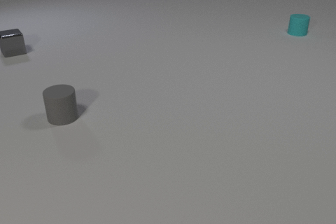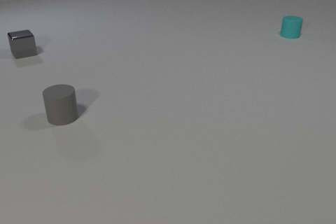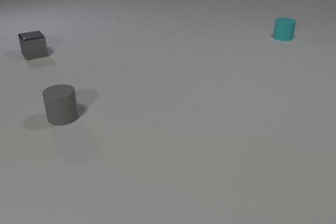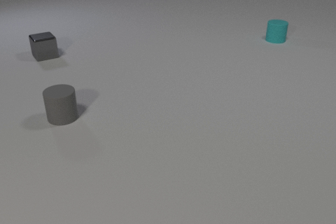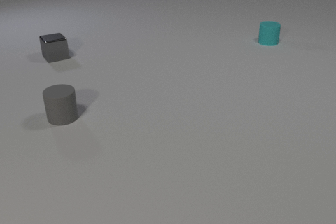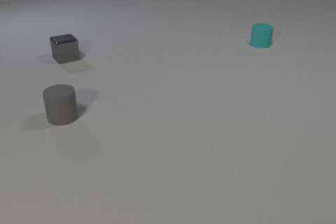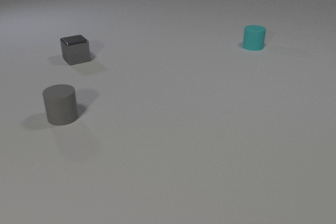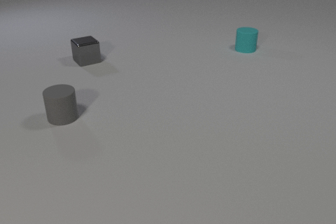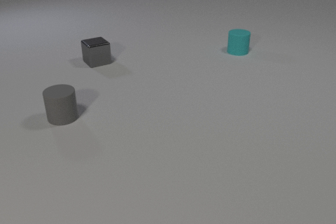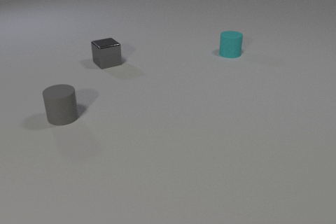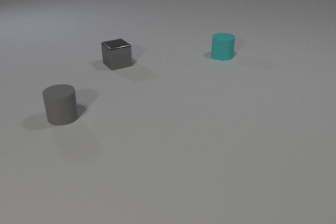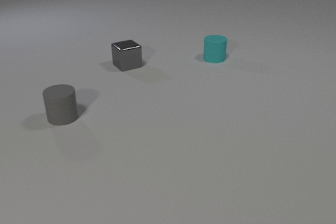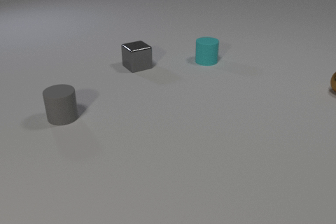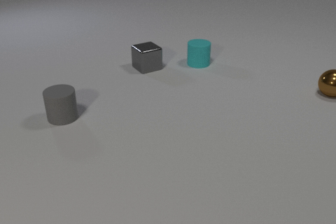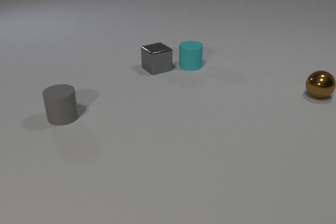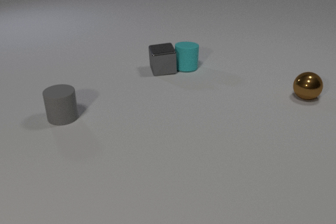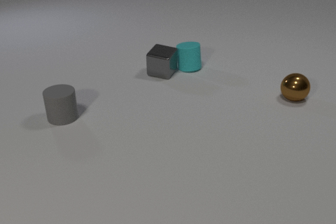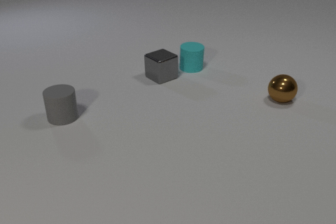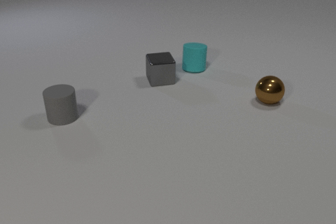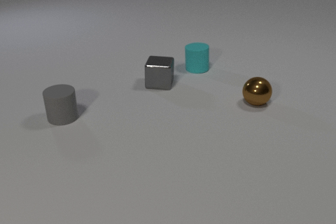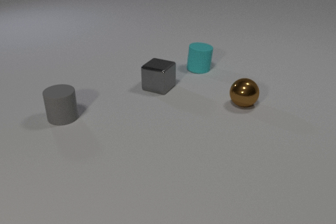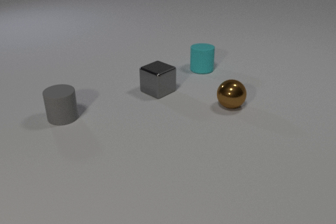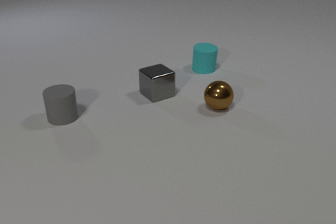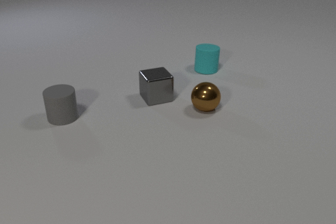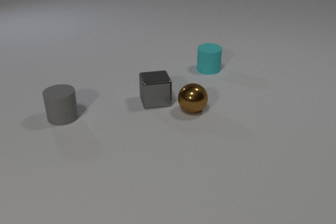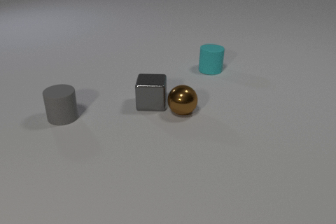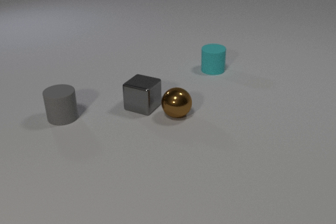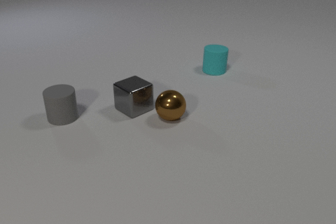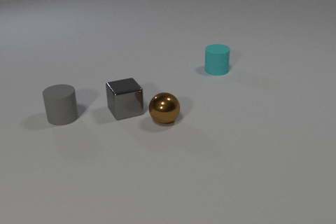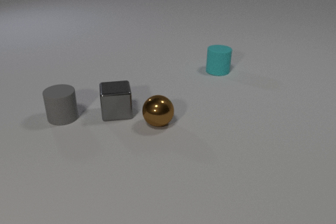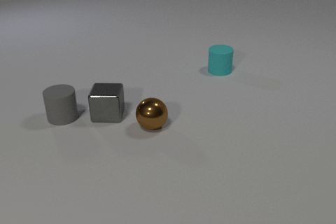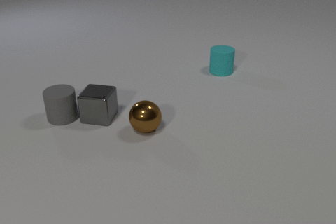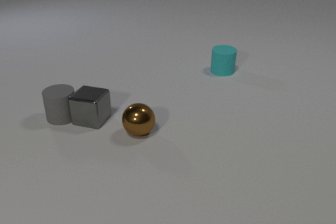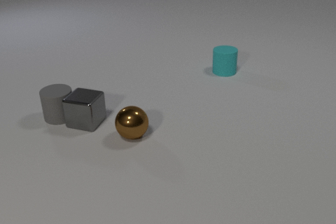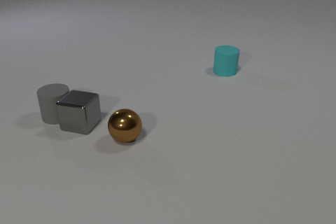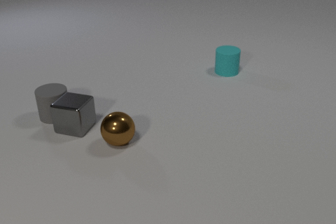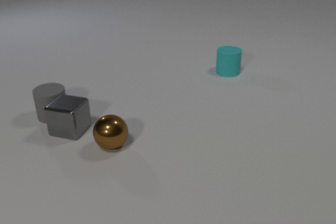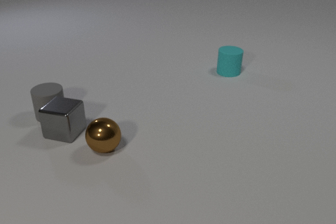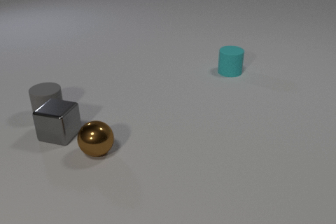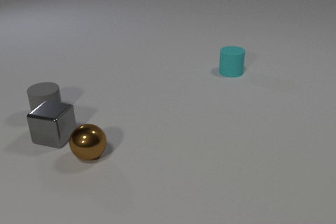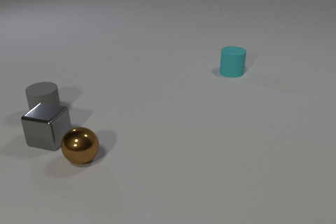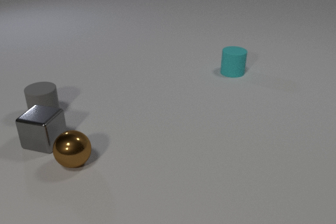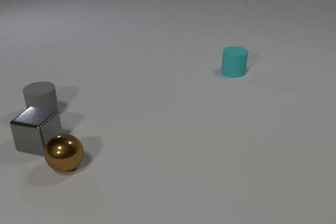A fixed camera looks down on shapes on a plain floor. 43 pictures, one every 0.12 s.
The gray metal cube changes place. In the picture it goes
toward the camera.
The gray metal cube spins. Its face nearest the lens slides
to the left.
0.00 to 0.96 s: The gray metal cube slides to the right and toward the camera. The cyan rubber cylinder slides toward the camera and to the left.
0.96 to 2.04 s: The gray metal cube slides to the right and toward the camera, spins clockwise seen from above by about 90 degrees, its near face sliding to the left. The cyan rubber cylinder slides toward the camera and to the left. The brown metal sphere comes in at the right edge, rolls to the left and toward the camera. The gray metal cube and the cyan rubber cylinder collide.
2.04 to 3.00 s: The gray metal cube slides toward the camera, spins clockwise seen from above by about 135 degrees, its near face sliding to the left. The cyan rubber cylinder slides to the right. The brown metal sphere rolls to the left and toward the camera. The gray metal cube and the brown metal sphere collide.
3.00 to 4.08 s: The gray metal cube slides to the left and toward the camera, spins so that its near face slides to the left, clockwise seen from above. The cyan rubber cylinder slides to the right. The brown metal sphere rolls to the left and toward the camera. The gray metal cube and the gray rubber cylinder collide.
4.08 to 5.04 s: The gray metal cube slides to the left and toward the camera. The cyan rubber cylinder slides to the right. The brown metal sphere rolls to the left and toward the camera. The gray rubber cylinder slides to the left and away from the camera.
How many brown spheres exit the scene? 0.
What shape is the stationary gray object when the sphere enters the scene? cylinder.
How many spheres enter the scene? 1.
